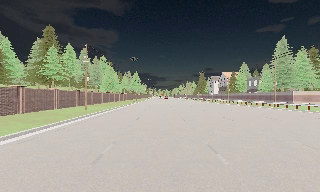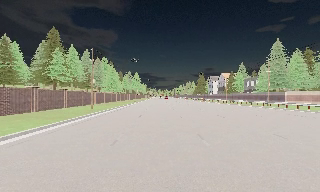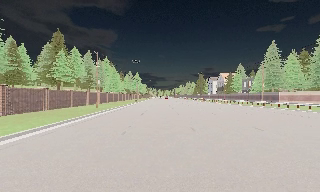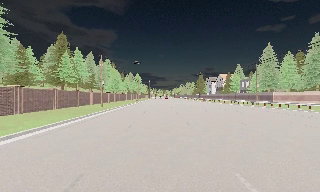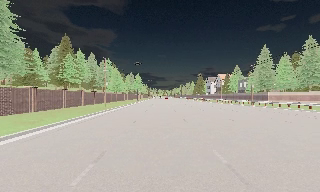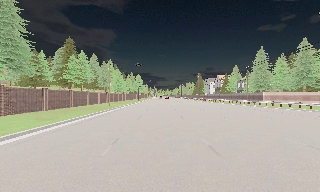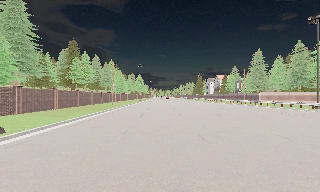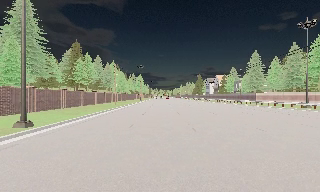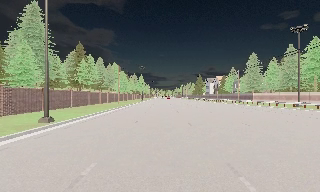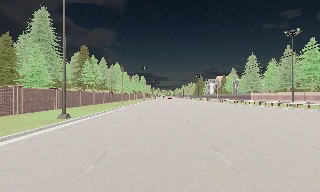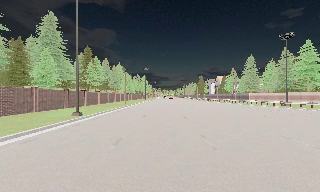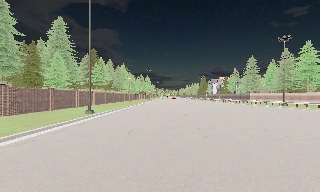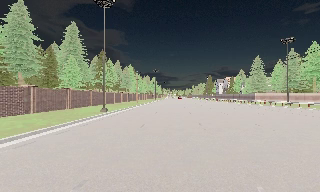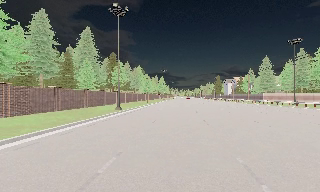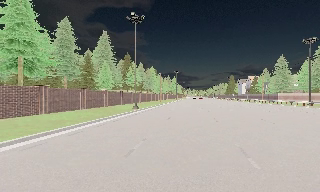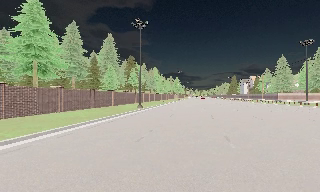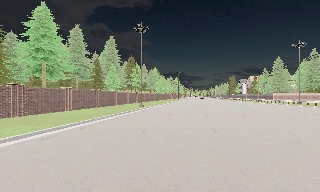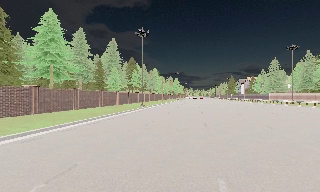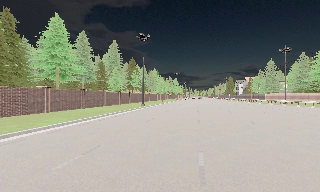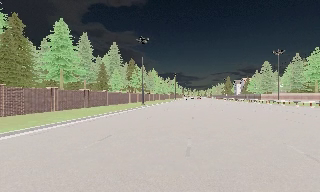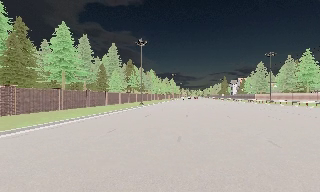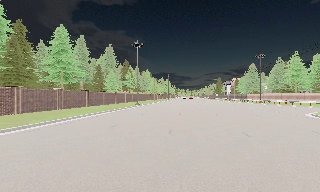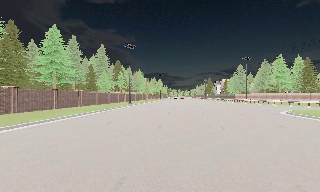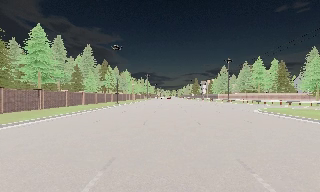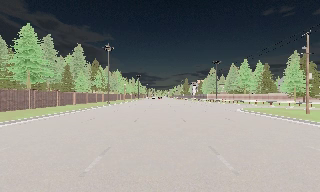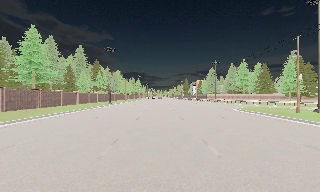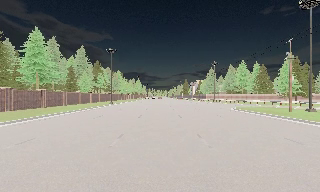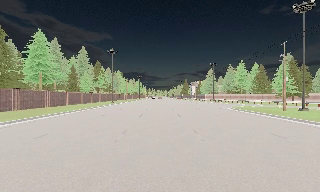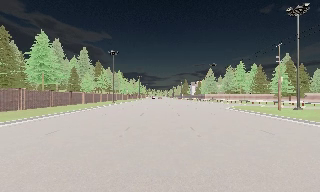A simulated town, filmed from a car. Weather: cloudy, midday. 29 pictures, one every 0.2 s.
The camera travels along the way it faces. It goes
backward.
0.0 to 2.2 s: The camera travels backward, about 17 m, so what stands in front gets smaller.
2.2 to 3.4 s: The scene slides to the right, as the camera pans about 10 degrees to its left. It travels backward, about 9 m, so what stands in front gets smaller.
3.4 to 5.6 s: The camera pans to its right, which is clockwise from overhead, by about 15 degrees. It travels backward, about 13 m, so what stands in front gets smaller. It loses speed.
The film runs backward here.
